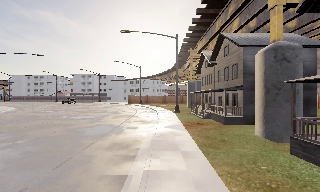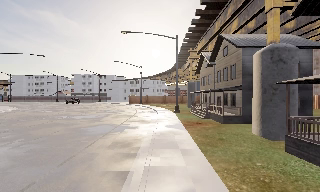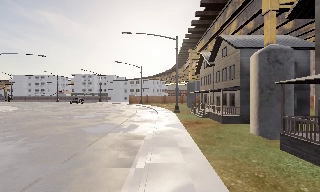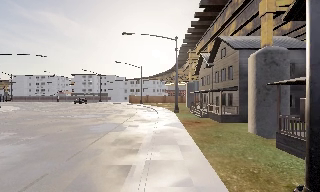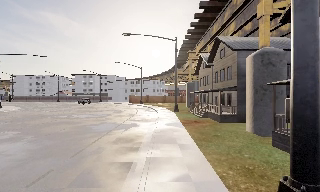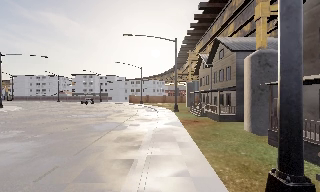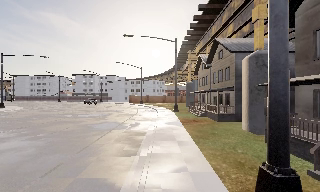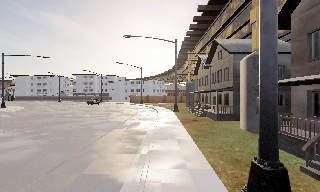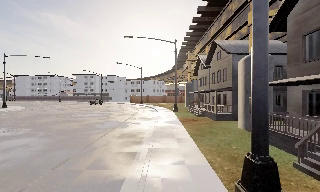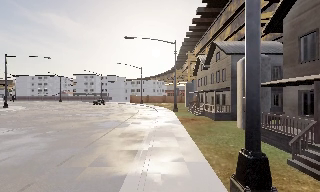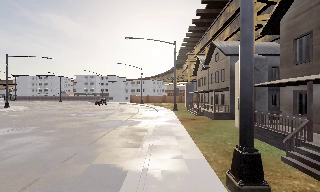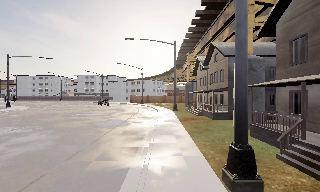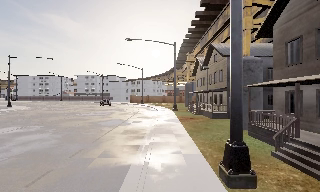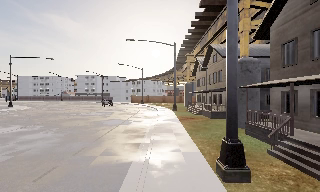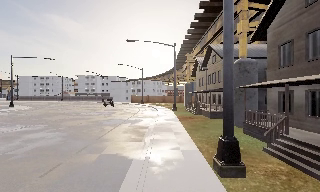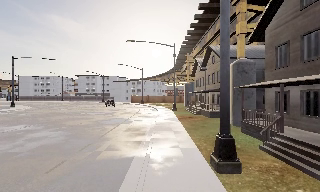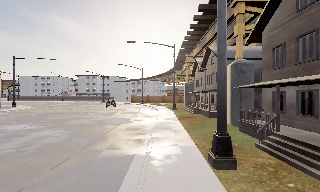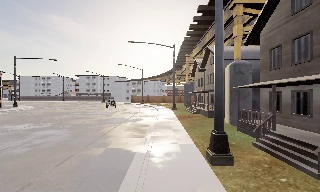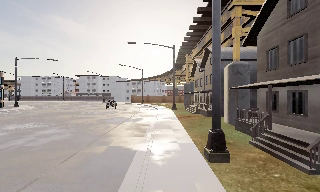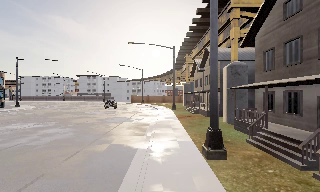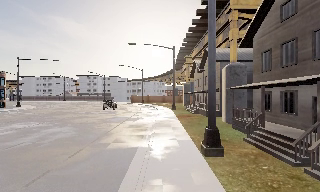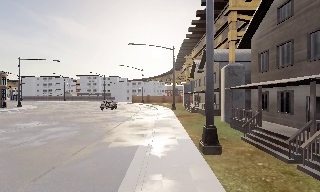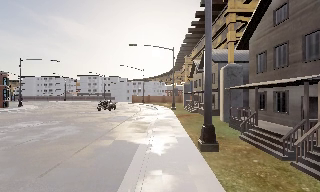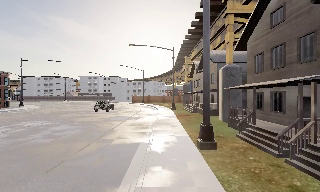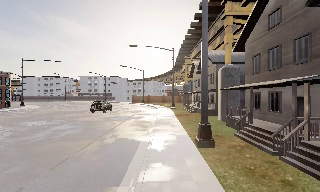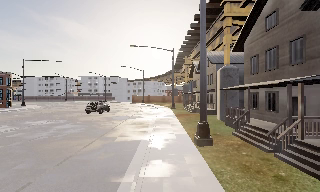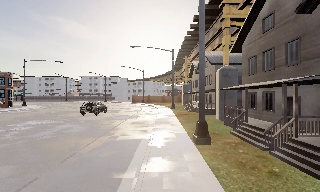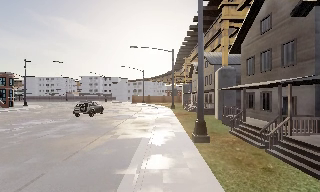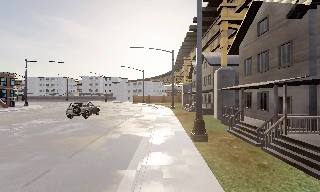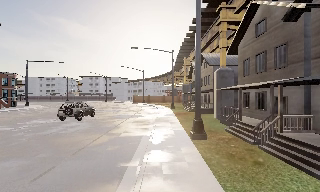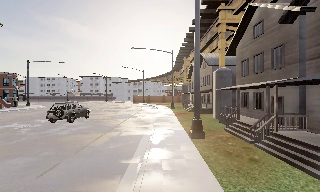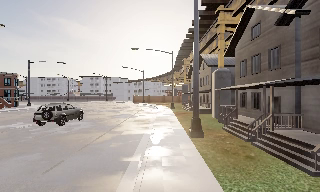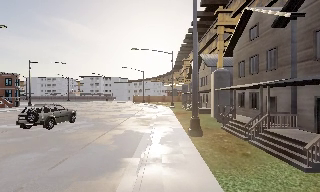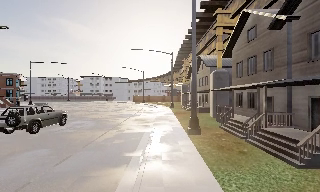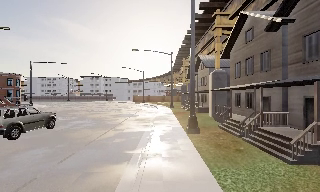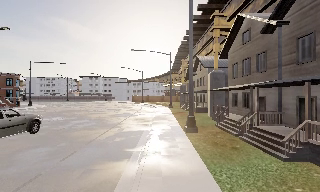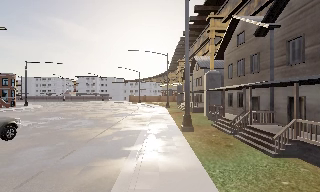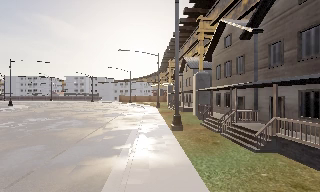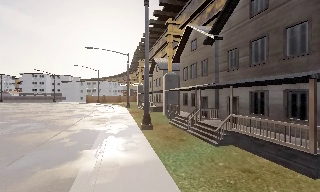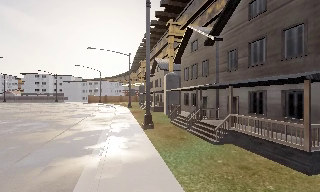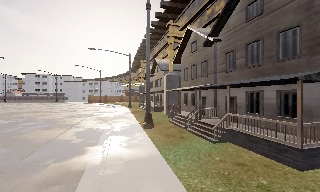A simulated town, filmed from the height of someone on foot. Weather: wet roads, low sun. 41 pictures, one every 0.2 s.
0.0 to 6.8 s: The camera travels backward, about 9 m, so what stands in front gets smaller.
6.8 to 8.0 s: The camera swings to its right by about 15 degrees, and the scene slides to the left. It travels backward, about 1.5 m, so what stands in front gets smaller.
The film runs backward here.
